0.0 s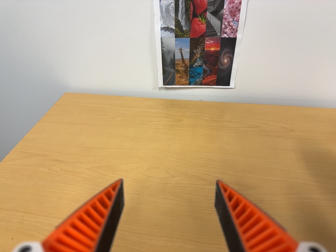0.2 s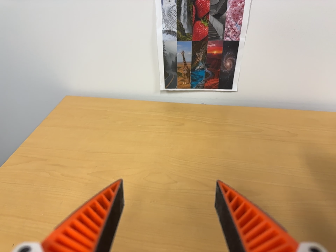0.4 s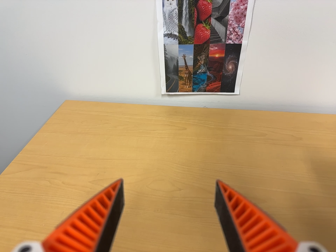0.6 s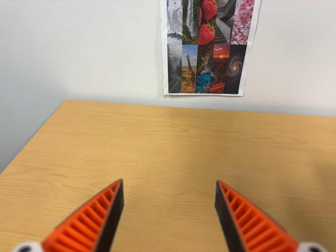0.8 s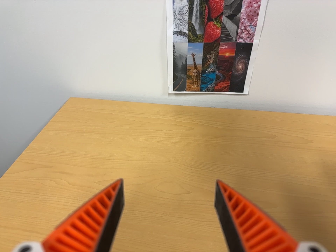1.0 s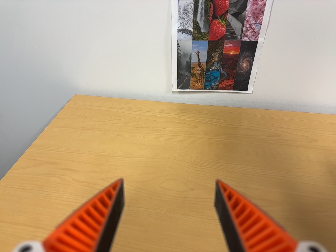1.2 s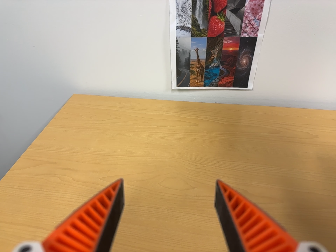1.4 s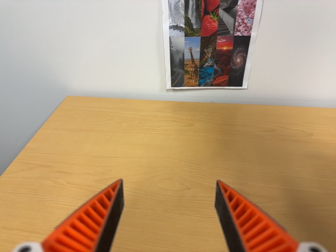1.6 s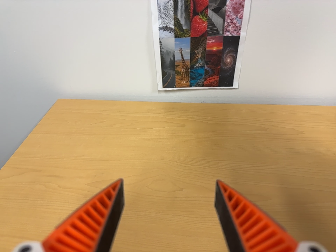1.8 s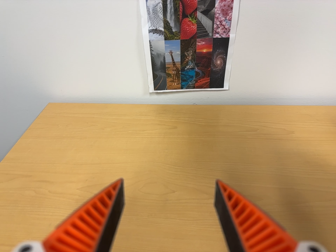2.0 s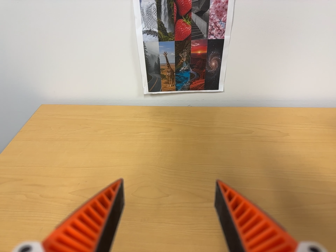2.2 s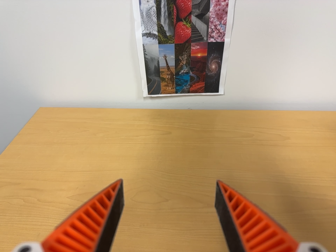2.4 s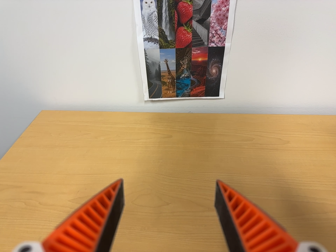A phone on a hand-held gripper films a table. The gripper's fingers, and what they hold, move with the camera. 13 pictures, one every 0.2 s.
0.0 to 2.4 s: The camera travels forward and toward the top of its view, about 6 cm, so what stands in front looms larger.
The film runs backward here.
